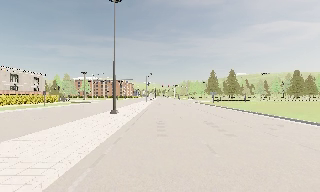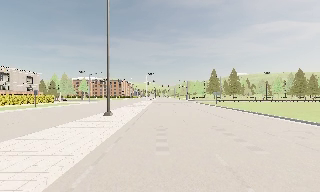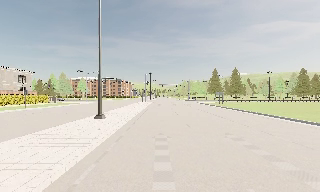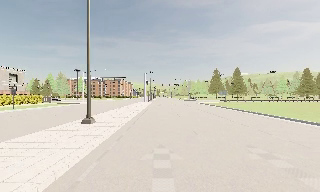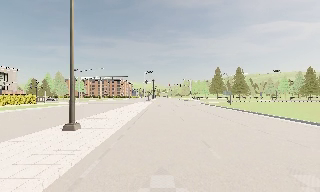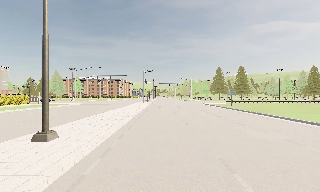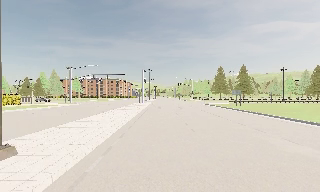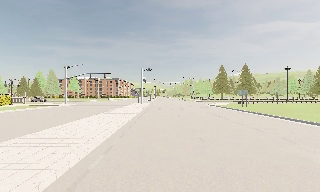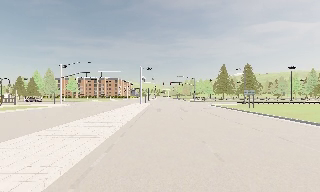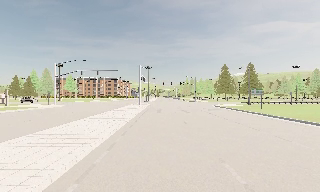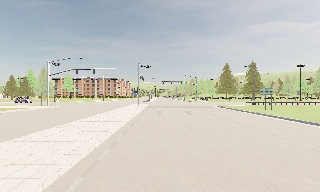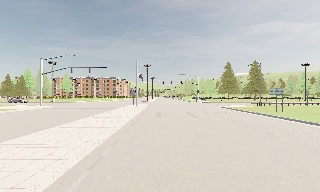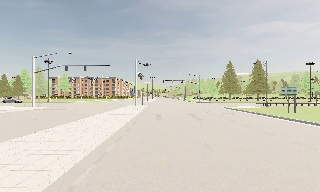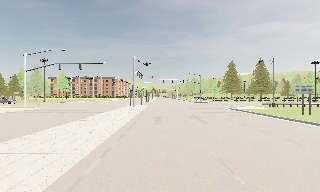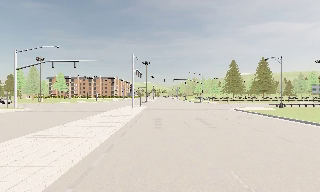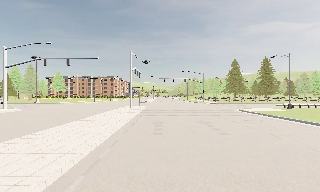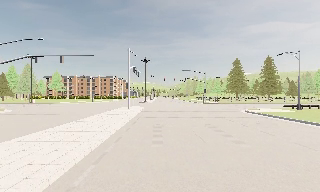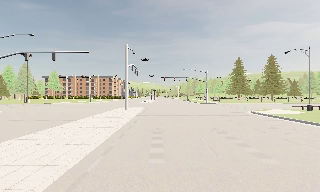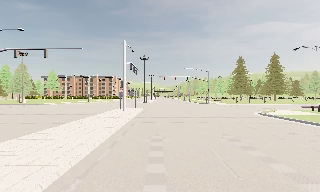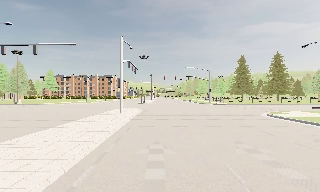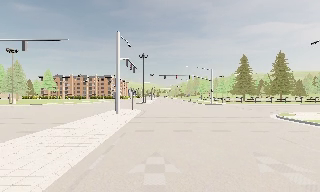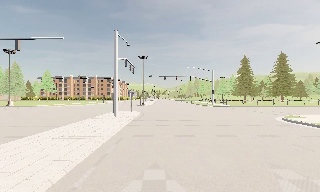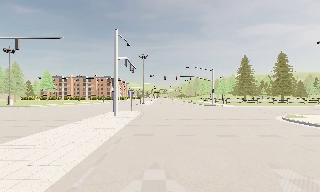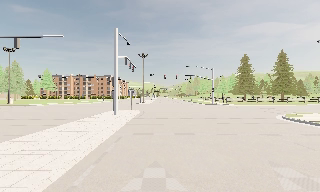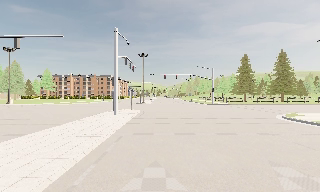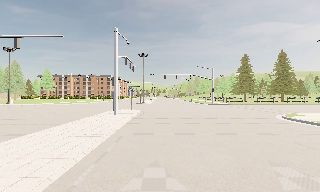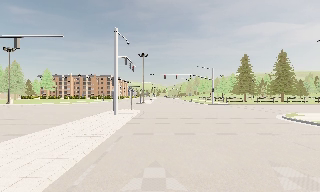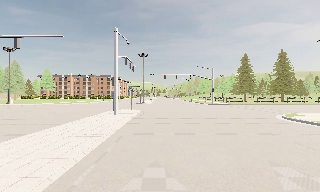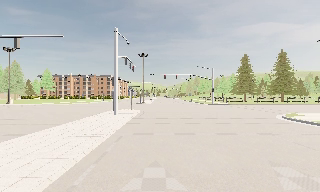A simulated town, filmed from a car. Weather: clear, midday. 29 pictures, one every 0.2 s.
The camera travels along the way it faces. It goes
forward.
0.0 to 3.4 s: The camera travels forward, about 30 m, so what stands in front looms larger.
3.4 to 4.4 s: The camera travels forward, about 4.5 m, so what stands in front looms larger. It loses speed.
4.4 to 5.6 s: The camera keeps its place and its aim.
The film runs forward here.
